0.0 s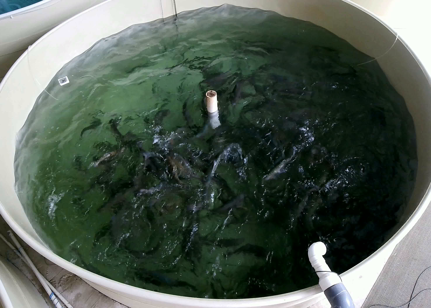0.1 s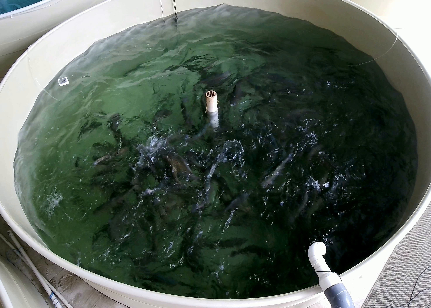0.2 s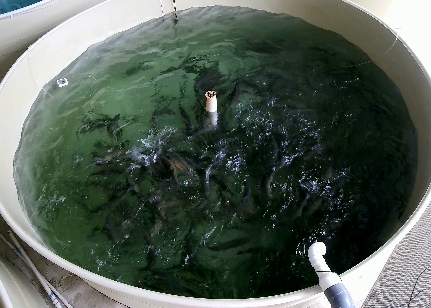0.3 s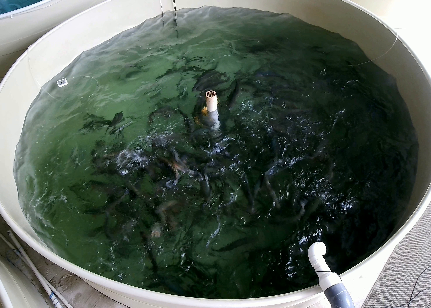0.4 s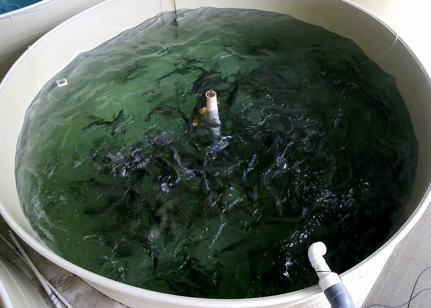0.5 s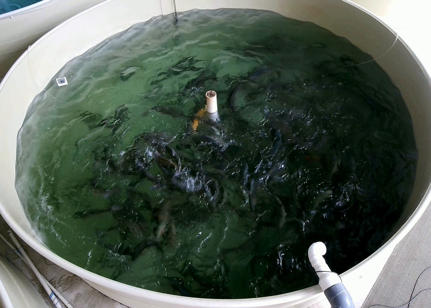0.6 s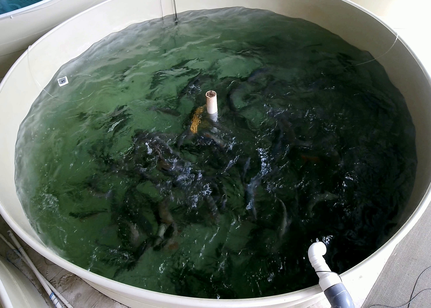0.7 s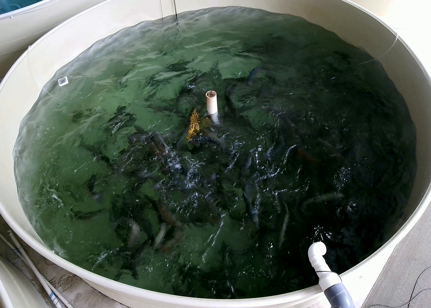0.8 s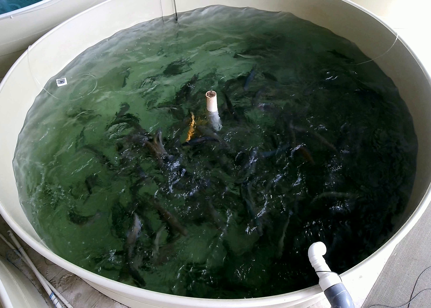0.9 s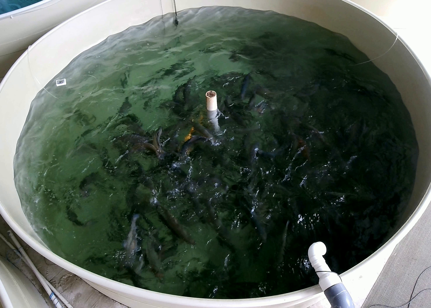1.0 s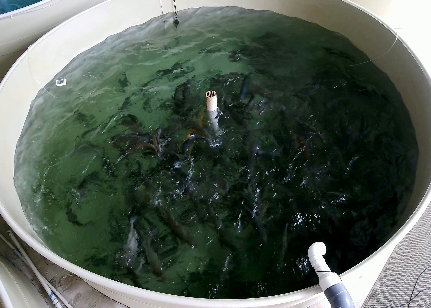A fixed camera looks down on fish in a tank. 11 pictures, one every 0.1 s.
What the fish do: Weak feeding.
